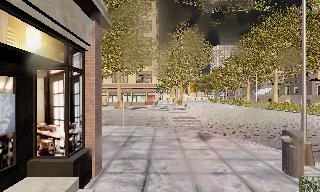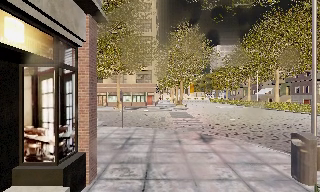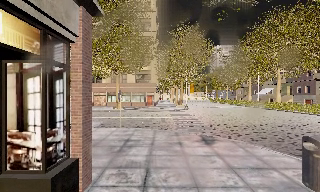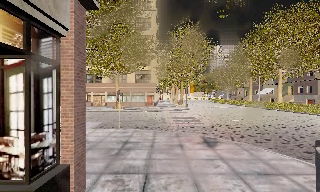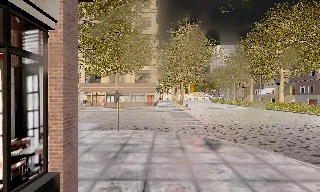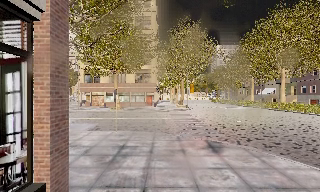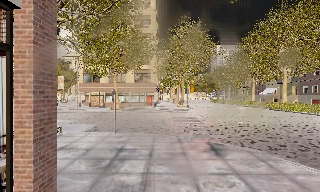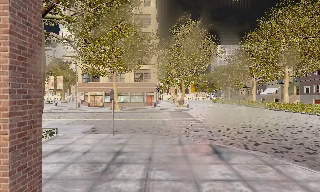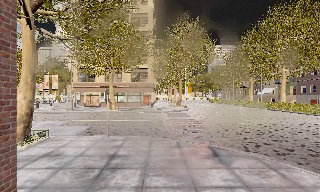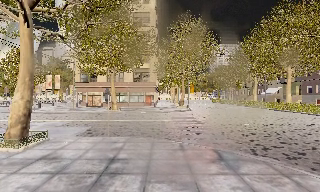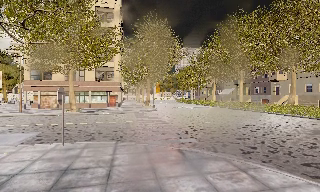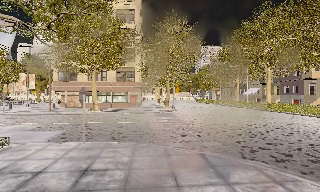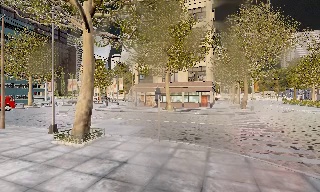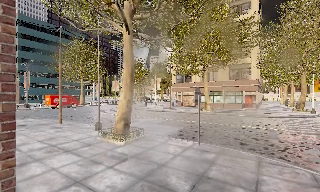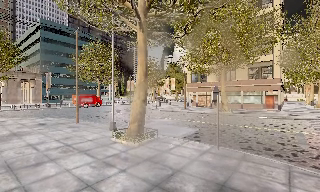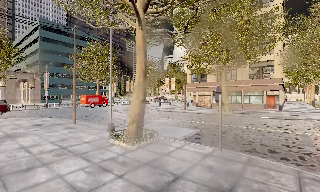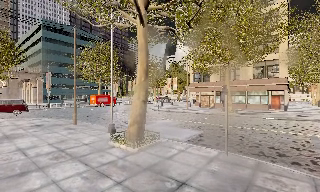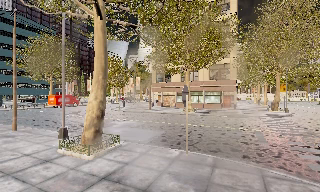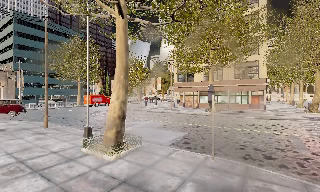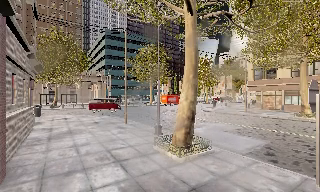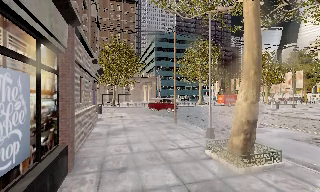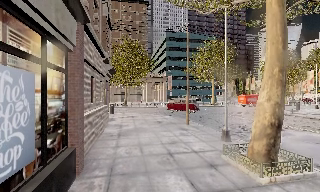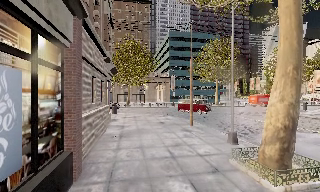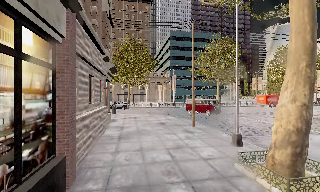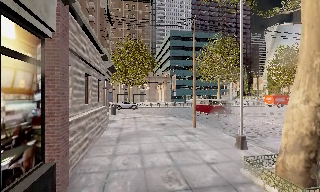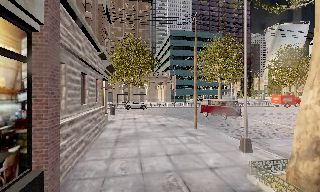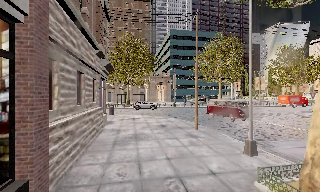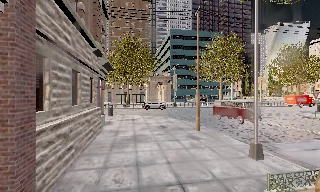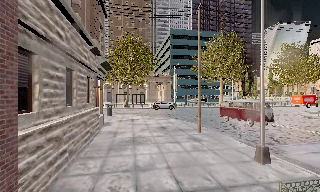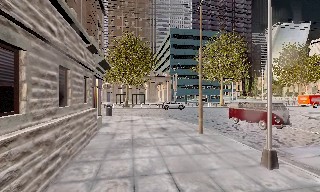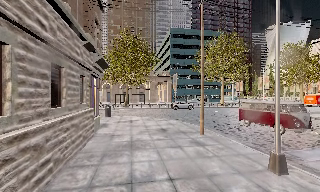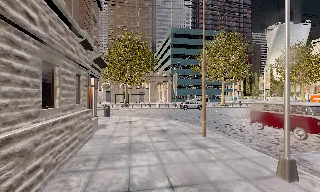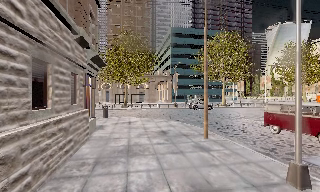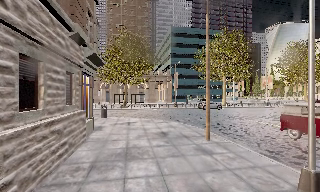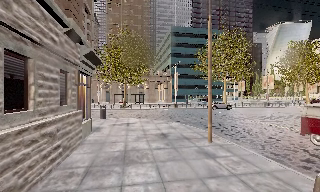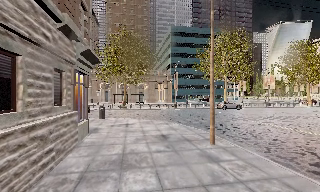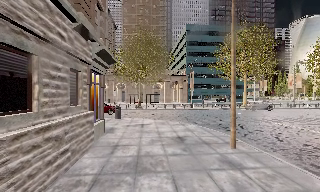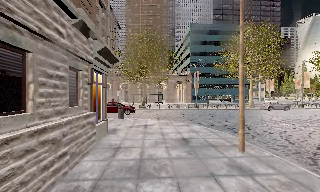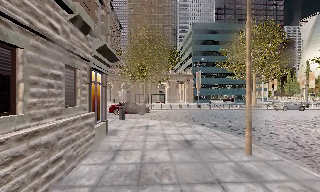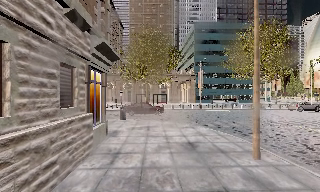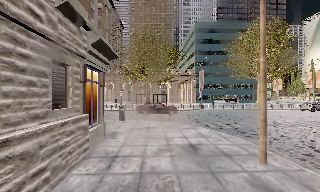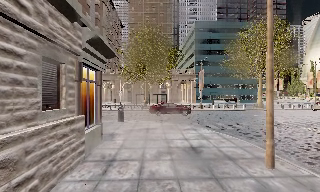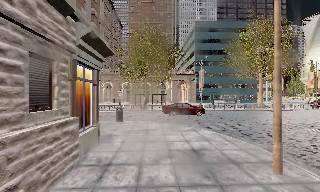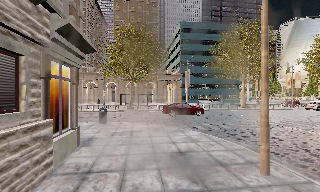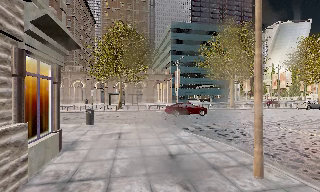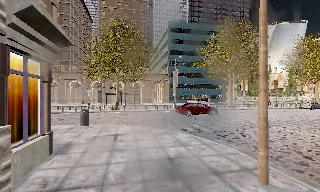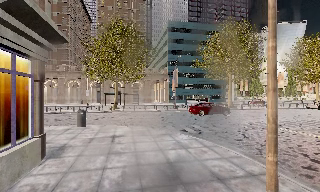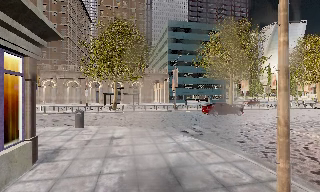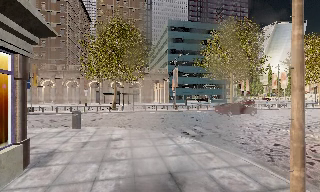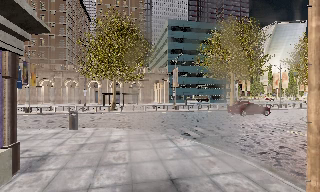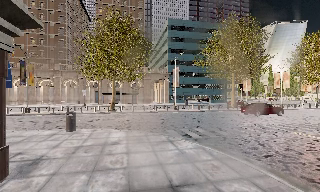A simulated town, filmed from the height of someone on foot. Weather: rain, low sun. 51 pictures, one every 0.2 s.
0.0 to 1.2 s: The camera travels forward, about 2 m, so what stands in front looms larger.
1.2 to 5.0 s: The camera swings to its left by about 80 degrees, and the scene slides to the right. It travels forward, about 6 m.
5.0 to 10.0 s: The camera travels forward, about 8 m, so what stands in front looms larger.
The film runs forward here.
